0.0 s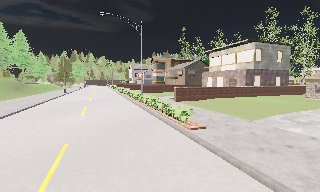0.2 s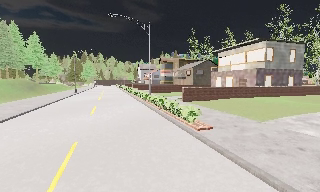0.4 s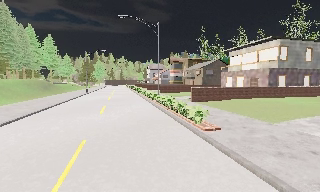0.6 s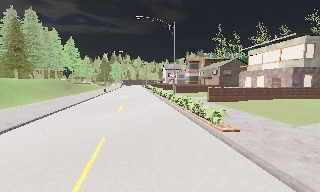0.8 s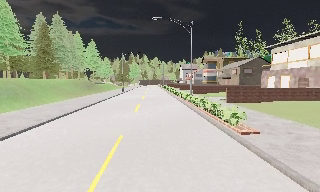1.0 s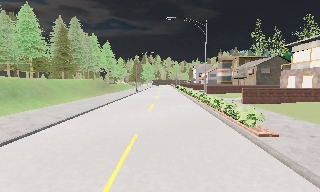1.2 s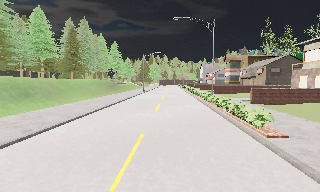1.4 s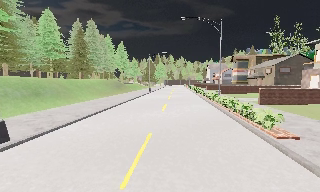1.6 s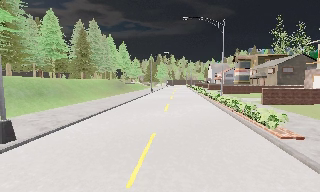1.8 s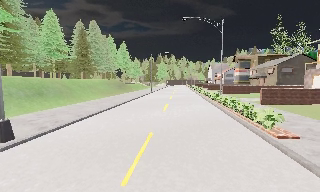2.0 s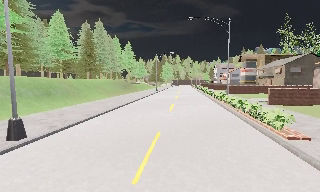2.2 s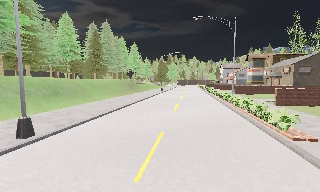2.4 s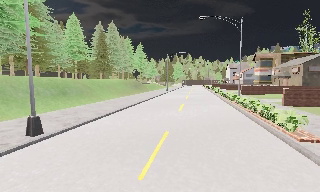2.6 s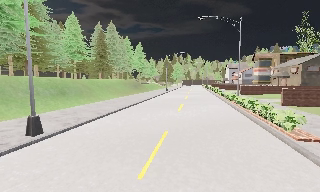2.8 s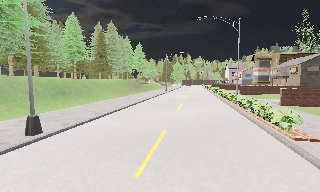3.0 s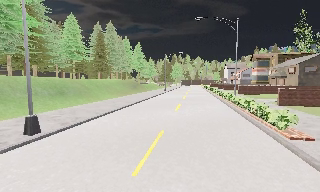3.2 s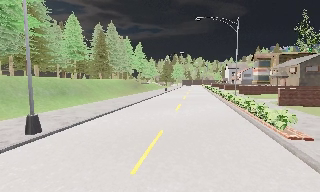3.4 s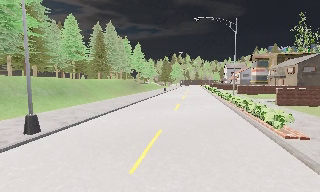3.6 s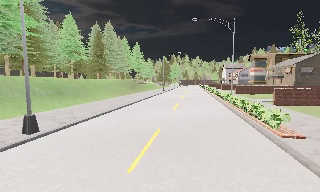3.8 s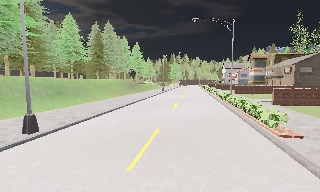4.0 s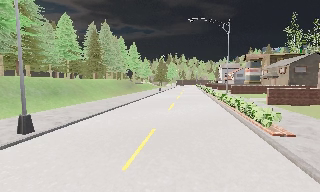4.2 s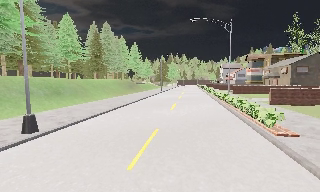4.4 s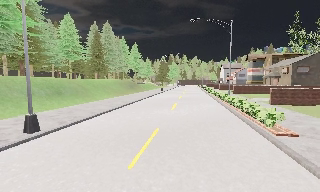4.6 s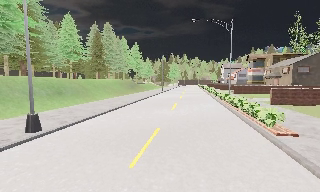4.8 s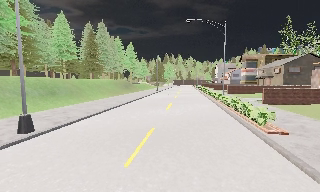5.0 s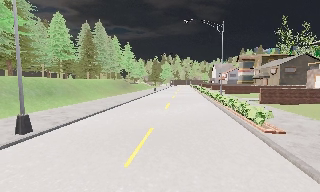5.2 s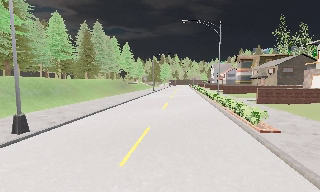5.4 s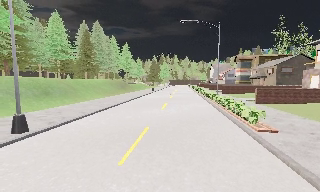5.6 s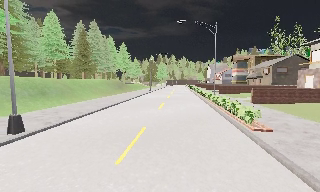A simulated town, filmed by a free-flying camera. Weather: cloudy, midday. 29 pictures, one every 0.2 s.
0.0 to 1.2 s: The camera swings to its left by about 25 degrees, and the scene slides to the right.
1.2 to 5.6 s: The camera travels backward, about 1 m, so what stands in front gets smaller.
The film runs backward here.
